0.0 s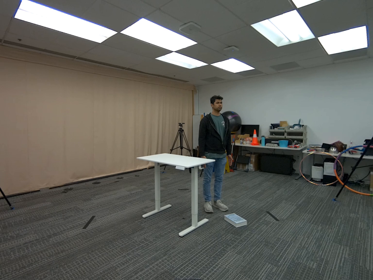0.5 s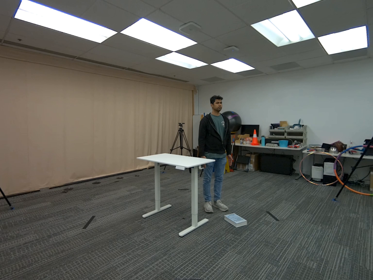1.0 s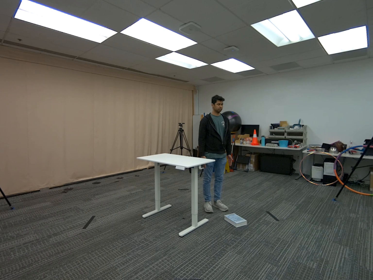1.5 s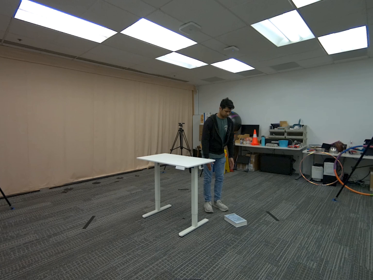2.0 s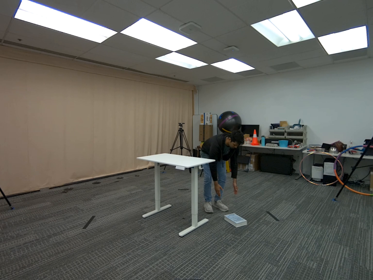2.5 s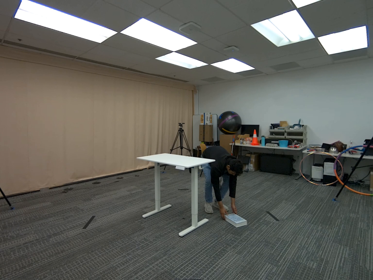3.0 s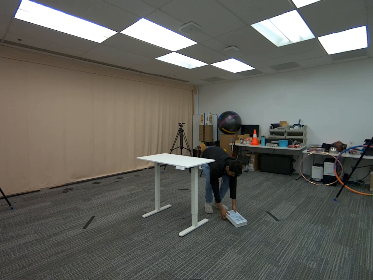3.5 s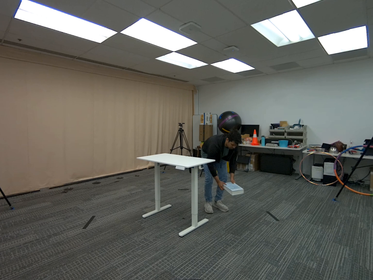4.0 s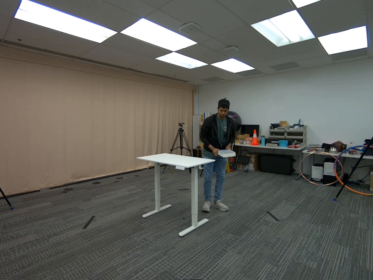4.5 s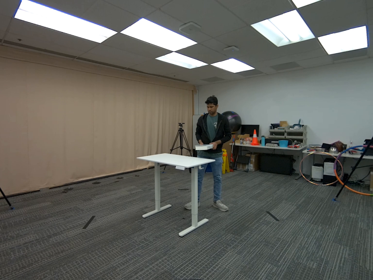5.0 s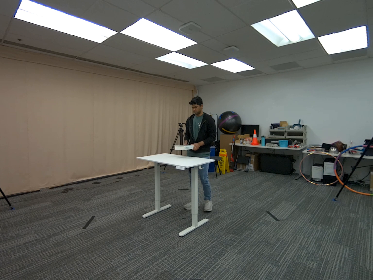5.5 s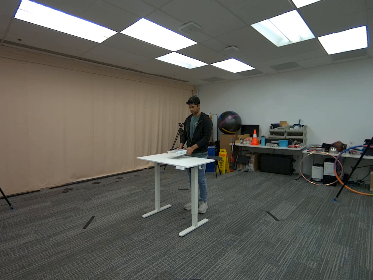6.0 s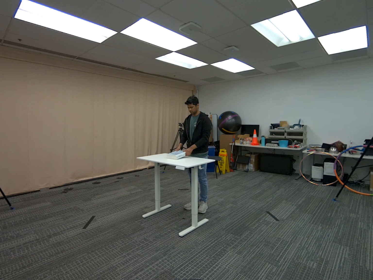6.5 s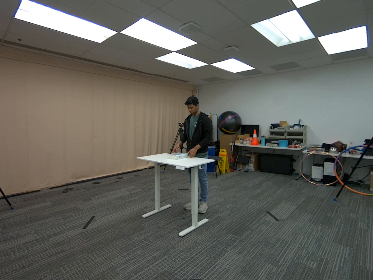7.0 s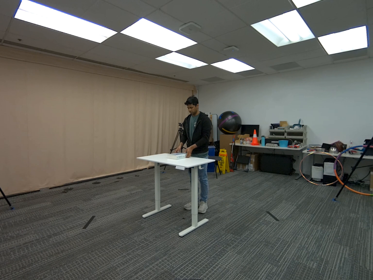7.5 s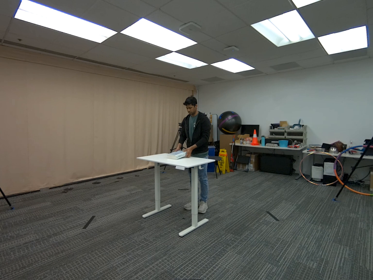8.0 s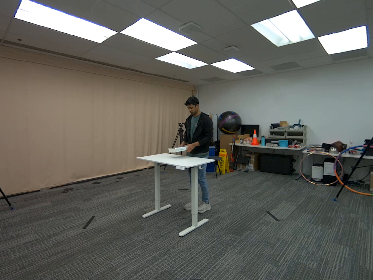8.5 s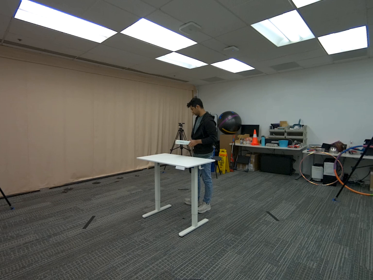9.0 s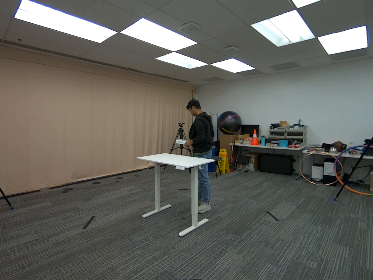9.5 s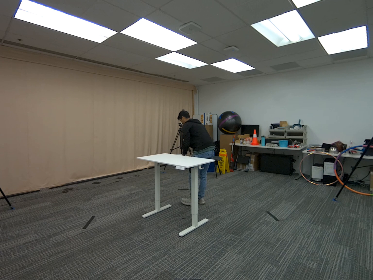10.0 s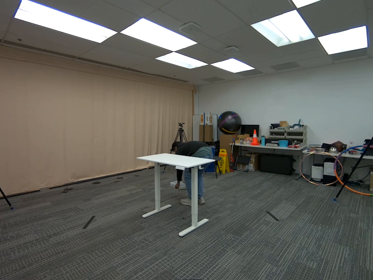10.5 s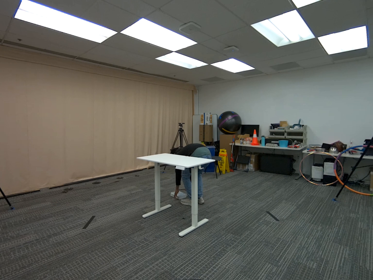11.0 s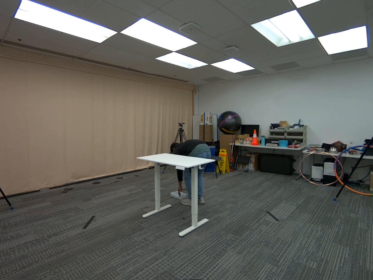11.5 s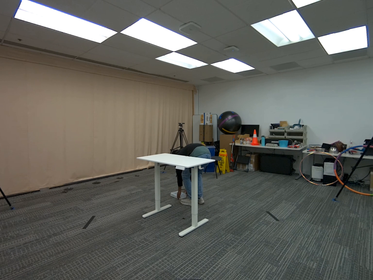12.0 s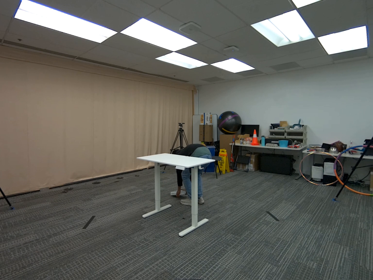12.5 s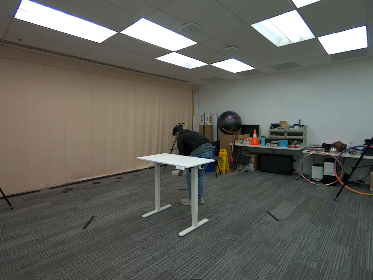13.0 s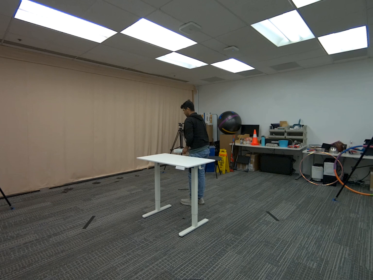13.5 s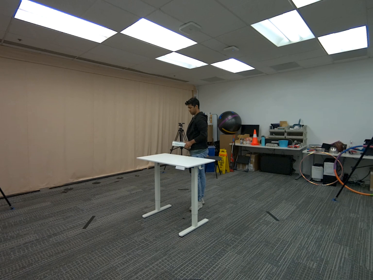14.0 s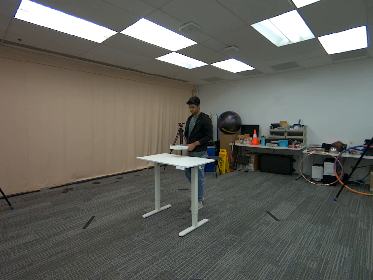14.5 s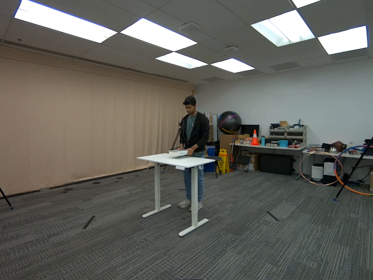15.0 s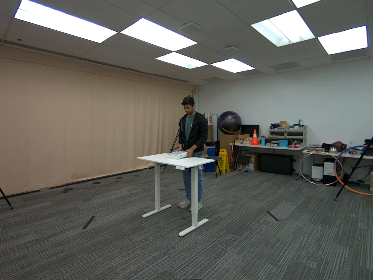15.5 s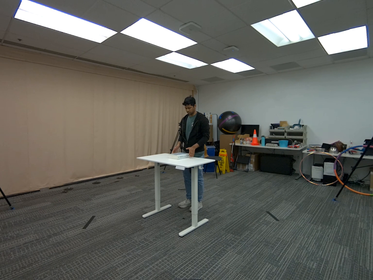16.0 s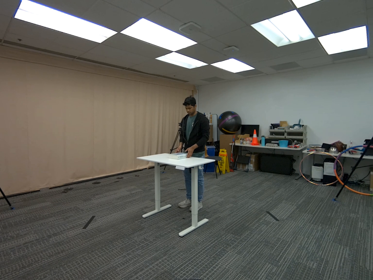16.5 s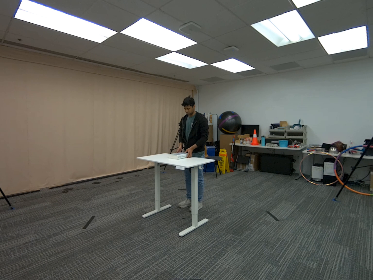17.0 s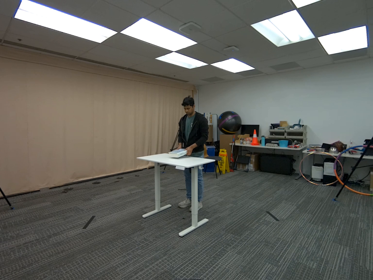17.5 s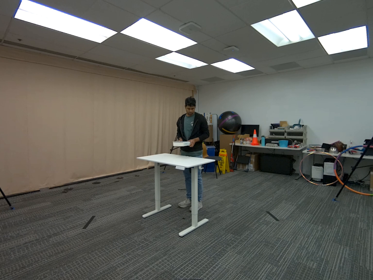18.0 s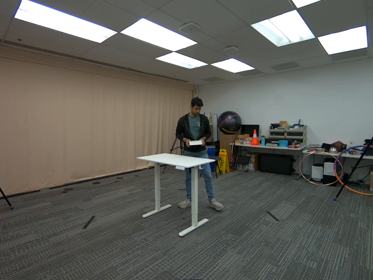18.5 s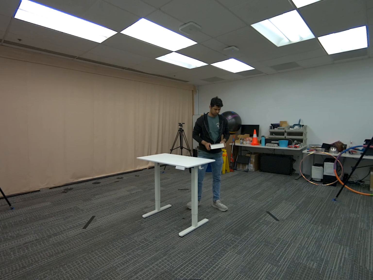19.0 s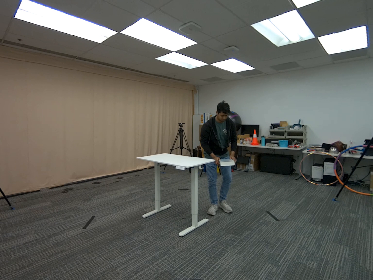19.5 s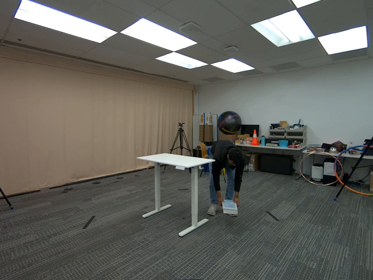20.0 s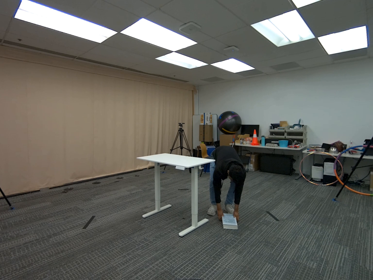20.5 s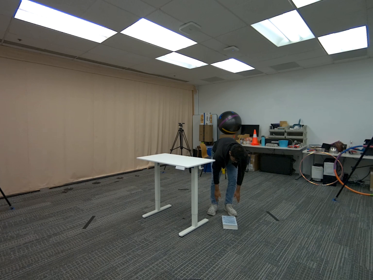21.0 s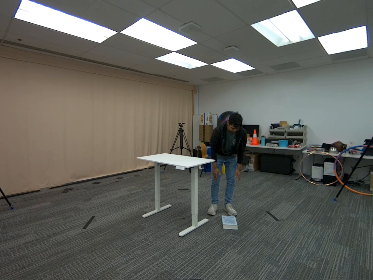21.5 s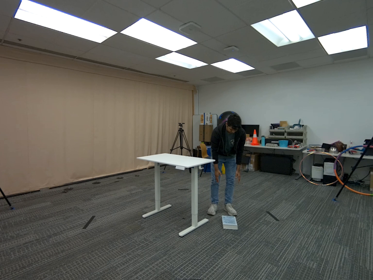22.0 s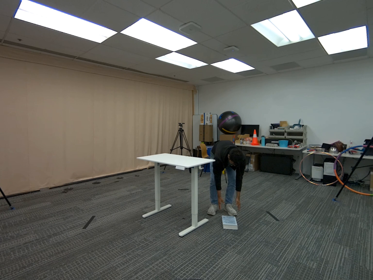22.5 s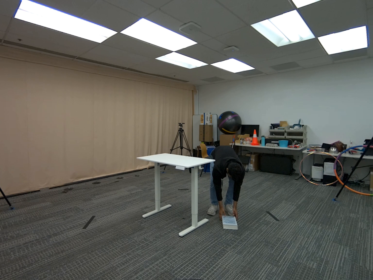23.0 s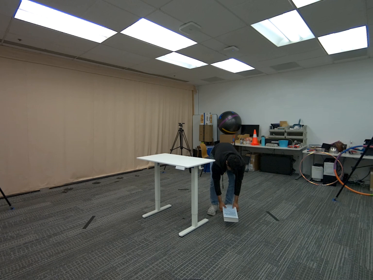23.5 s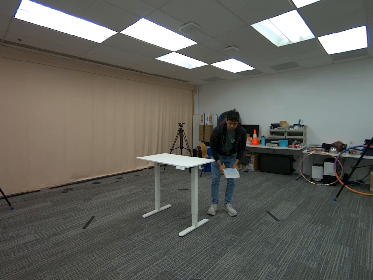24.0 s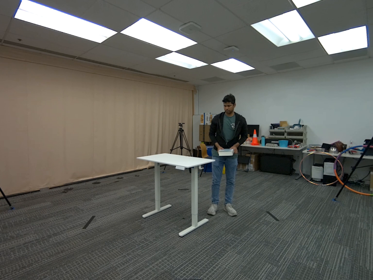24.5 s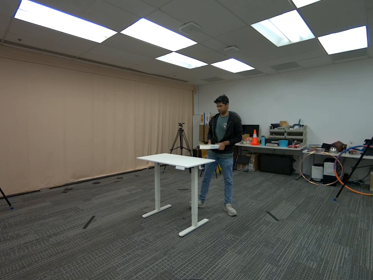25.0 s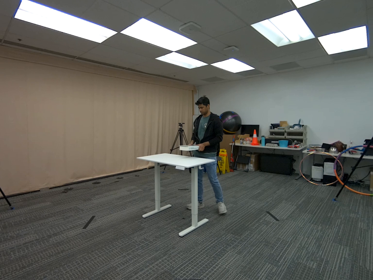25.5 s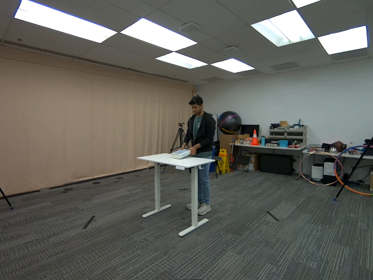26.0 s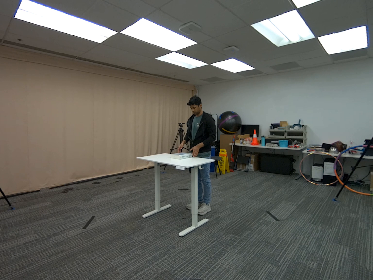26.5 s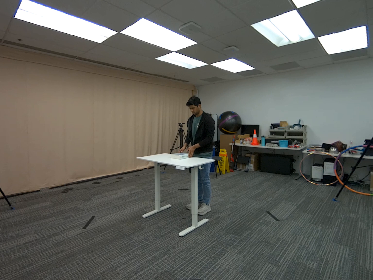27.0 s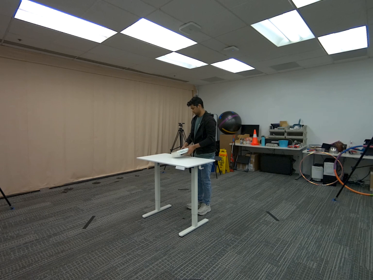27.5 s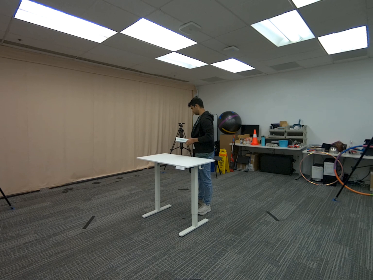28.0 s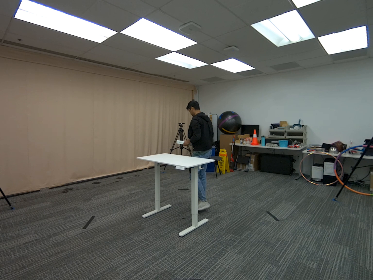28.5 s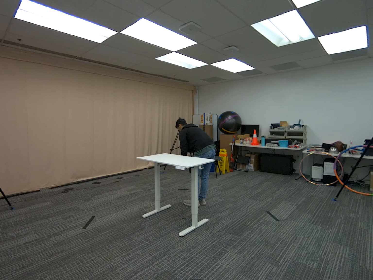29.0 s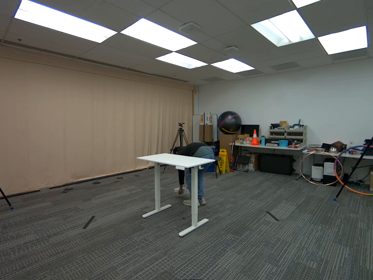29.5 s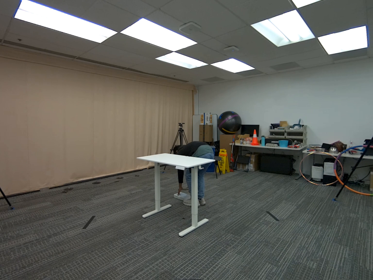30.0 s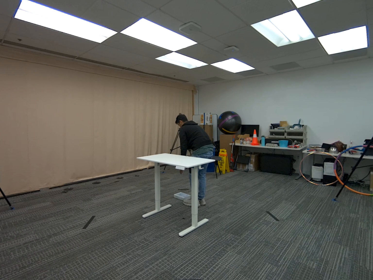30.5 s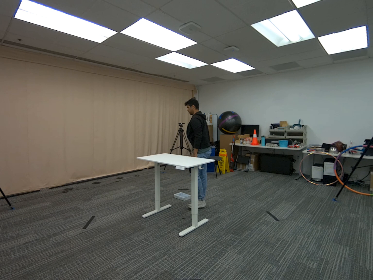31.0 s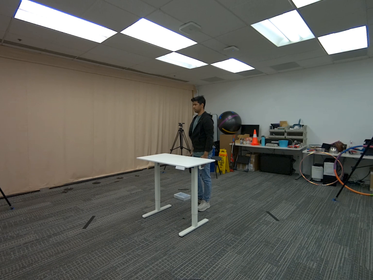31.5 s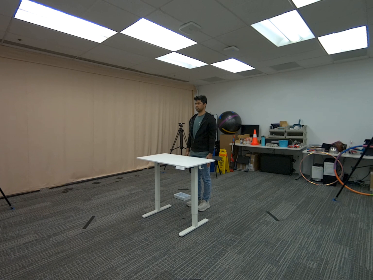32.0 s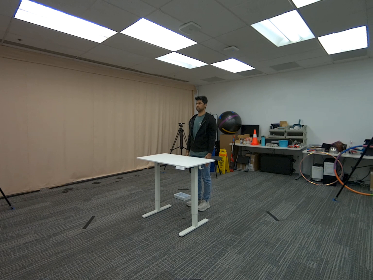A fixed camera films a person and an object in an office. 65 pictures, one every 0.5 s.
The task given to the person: Walk to the light blue book on the floor, pick it up with both hands and place the light blue book on top of the white desk.
